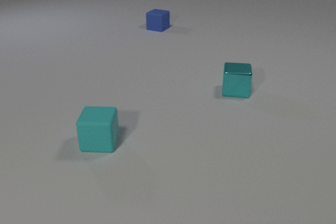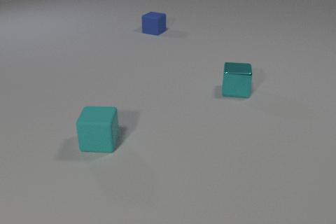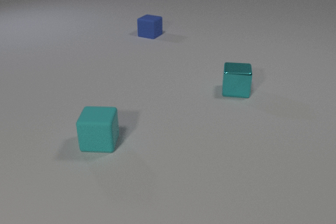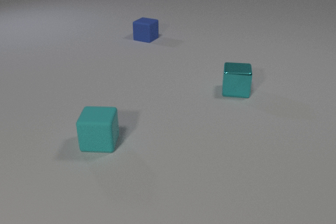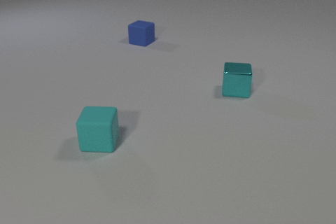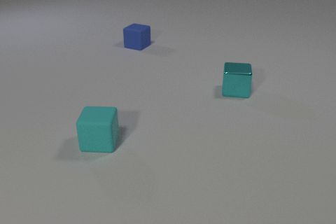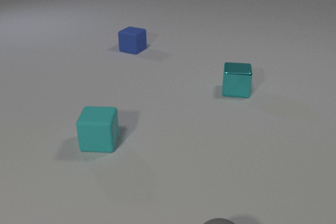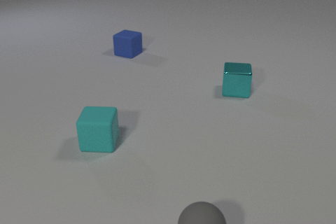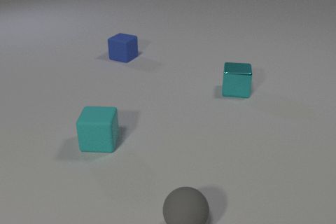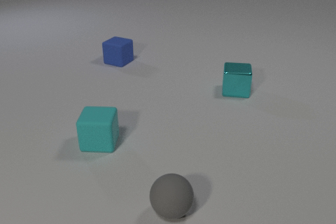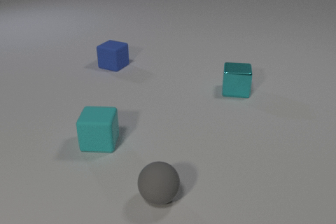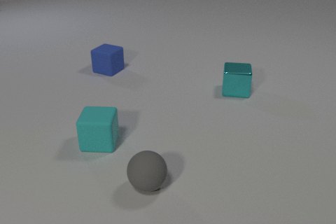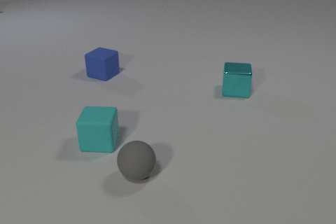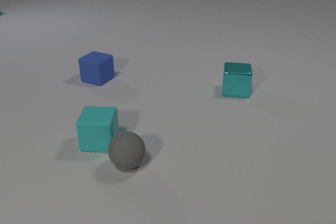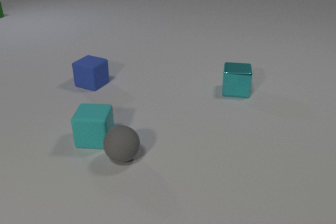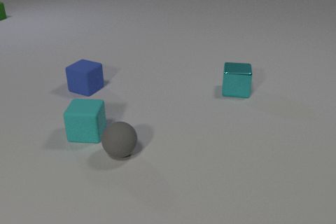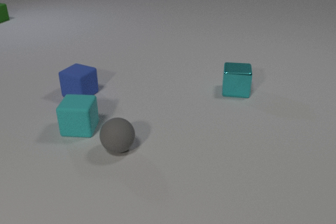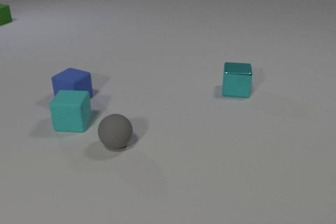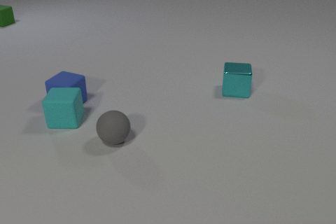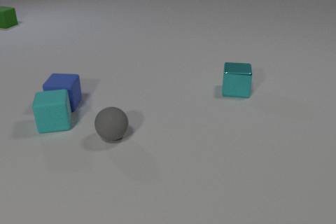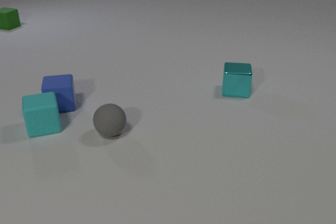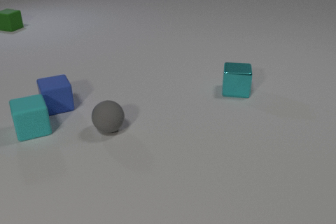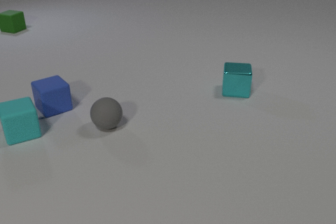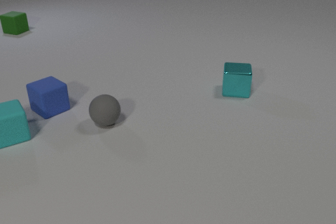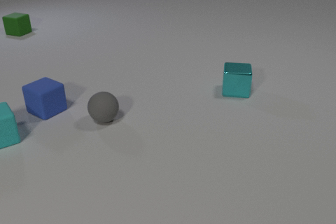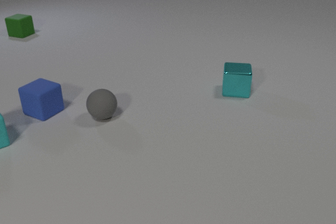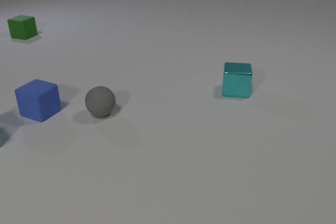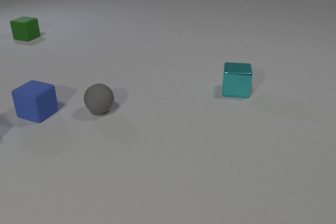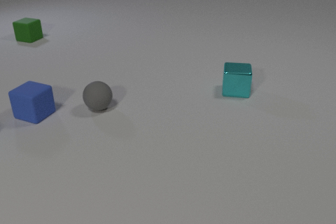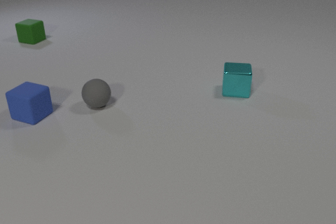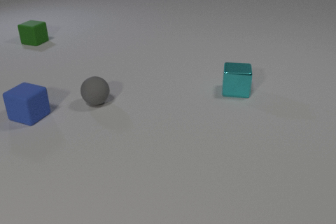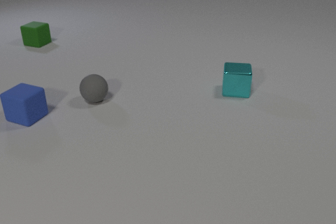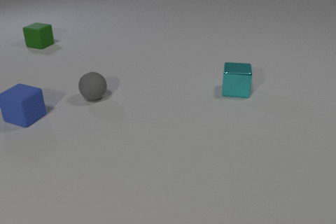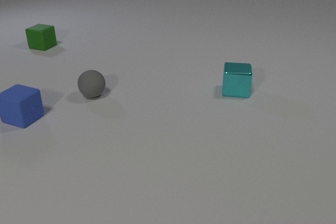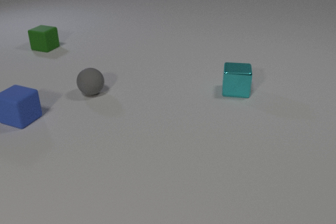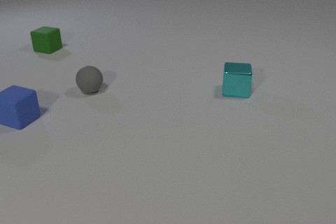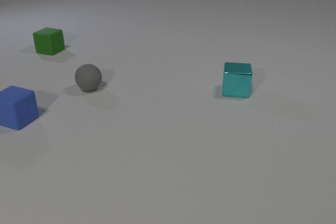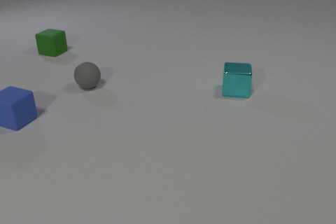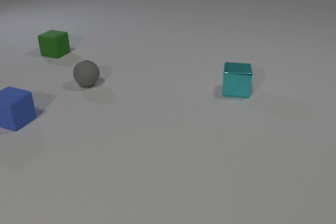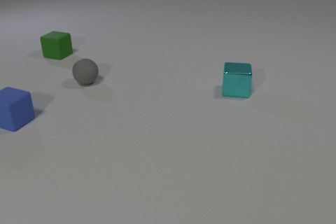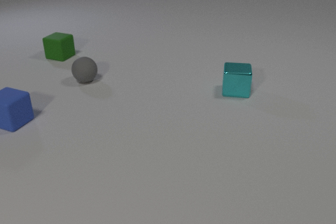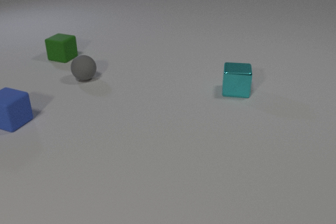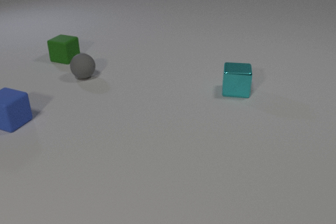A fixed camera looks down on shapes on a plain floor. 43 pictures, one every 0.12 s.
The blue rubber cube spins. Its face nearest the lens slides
to the right.
The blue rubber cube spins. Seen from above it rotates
counterclockwise.
0.00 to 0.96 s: The gray rubber sphere comes in at the bottom edge, rolls away from the camera and to the left. The blue rubber cube slides toward the camera and to the left.
0.96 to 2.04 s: The gray rubber sphere rolls away from the camera and to the left. The cyan rubber cube slides away from the camera and to the left. The green rubber cube comes in at the left edge, slides toward the camera. The blue rubber cube slides toward the camera and to the left. The gray rubber sphere and the cyan rubber cube collide.
2.04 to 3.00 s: The gray rubber sphere rolls away from the camera. The cyan rubber cube slides to the left, spins so that its near face slides to the right, counterclockwise seen from above. The green rubber cube slides toward the camera. The blue rubber cube slides to the left and toward the camera, spins so that its near face slides to the right, counterclockwise seen from above. The cyan rubber cube and the blue rubber cube collide.
3.00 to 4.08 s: The gray rubber sphere rolls away from the camera. The cyan rubber cube slides to the left, leaves at the left edge. The green rubber cube slides toward the camera and to the right. The blue rubber cube slides to the left.
4.08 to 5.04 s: The gray rubber sphere rolls away from the camera. The green rubber cube slides toward the camera and to the right. The blue rubber cube slides to the left.
Are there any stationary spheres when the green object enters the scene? no.
What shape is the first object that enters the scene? sphere.
How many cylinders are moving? 0.
